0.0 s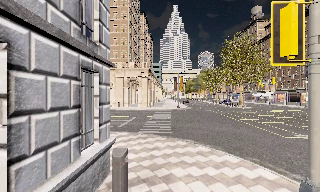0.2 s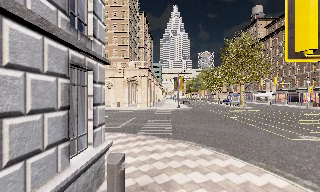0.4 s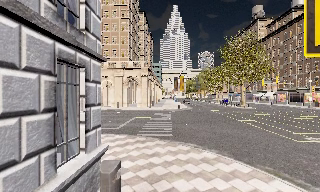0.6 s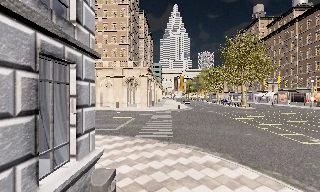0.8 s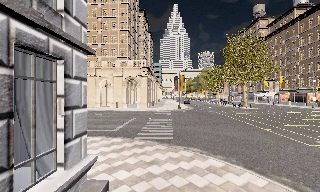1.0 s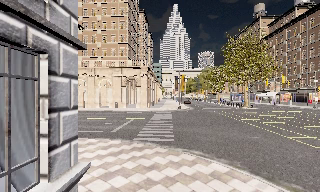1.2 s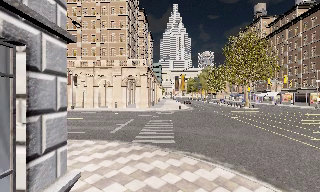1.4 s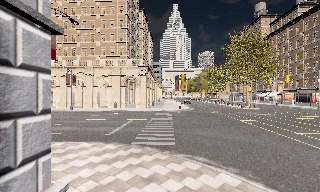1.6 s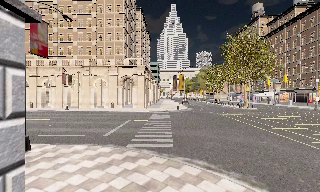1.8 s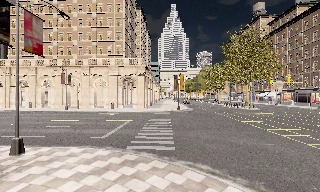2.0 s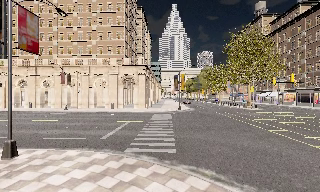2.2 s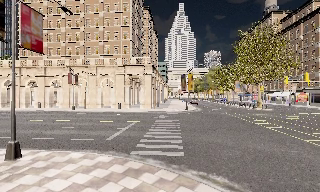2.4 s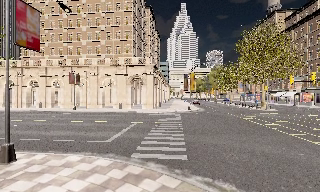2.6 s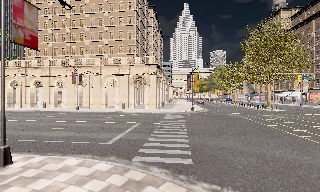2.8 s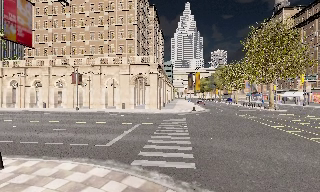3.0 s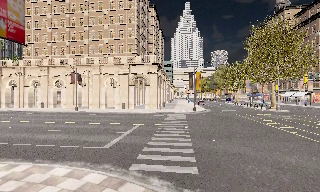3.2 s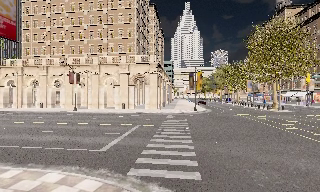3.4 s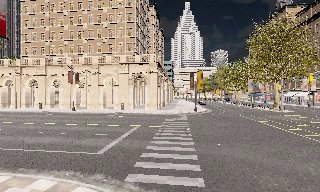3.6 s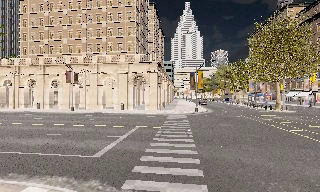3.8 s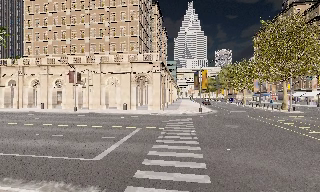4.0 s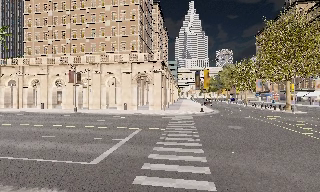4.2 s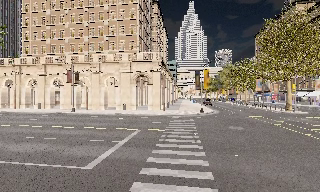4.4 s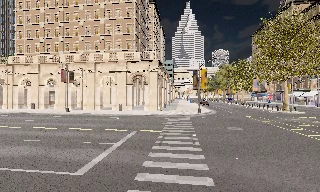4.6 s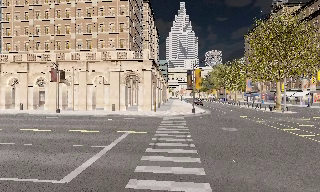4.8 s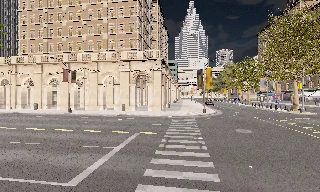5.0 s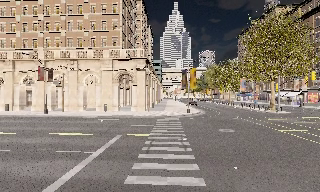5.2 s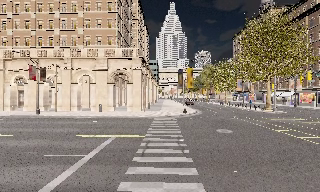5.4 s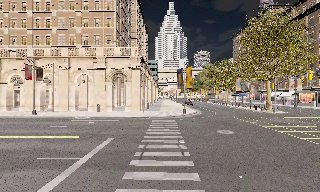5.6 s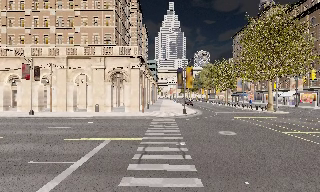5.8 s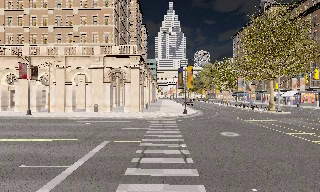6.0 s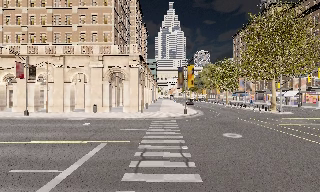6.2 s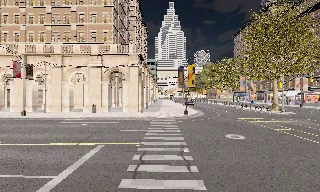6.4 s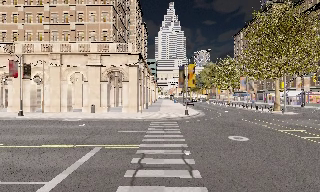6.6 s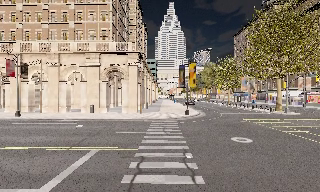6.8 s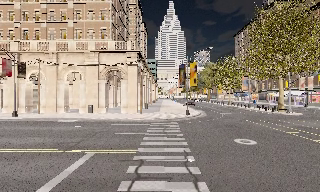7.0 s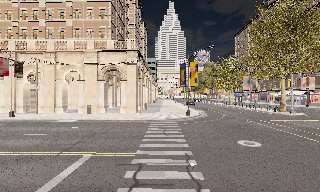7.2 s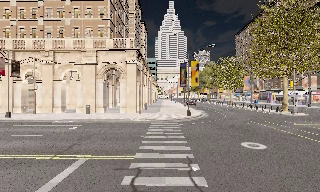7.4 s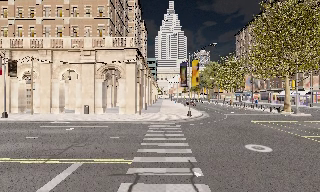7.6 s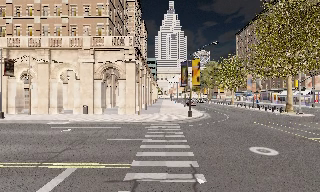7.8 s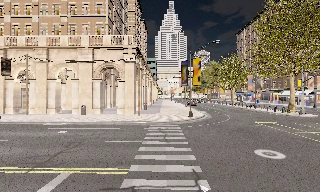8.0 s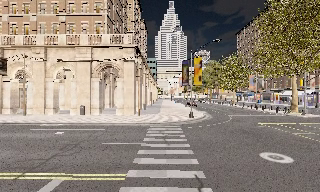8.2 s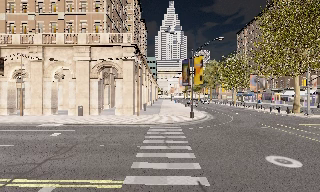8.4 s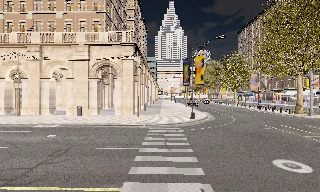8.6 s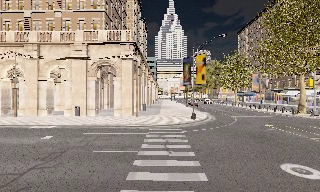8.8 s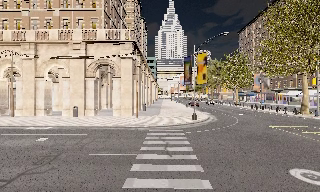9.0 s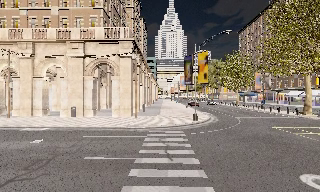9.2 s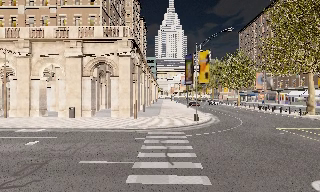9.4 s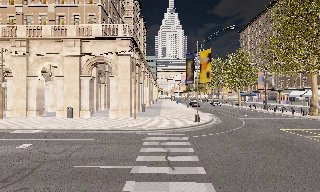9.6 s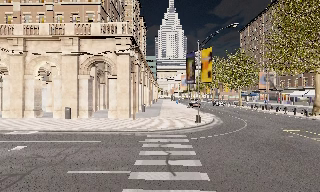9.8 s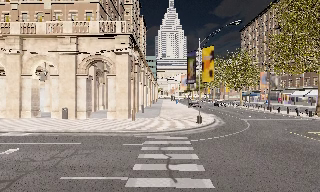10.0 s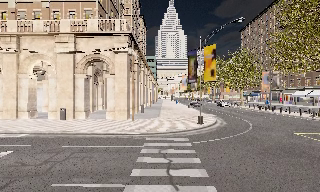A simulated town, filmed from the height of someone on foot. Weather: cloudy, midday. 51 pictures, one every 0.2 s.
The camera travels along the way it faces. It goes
forward.
0.0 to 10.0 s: The camera travels forward, about 20 m, so what stands in front looms larger.
The film runs forward here.
